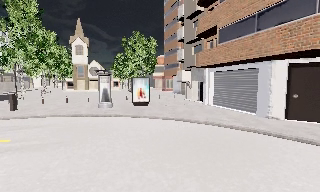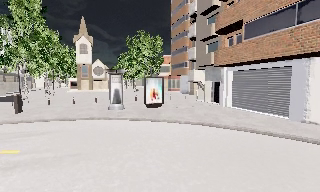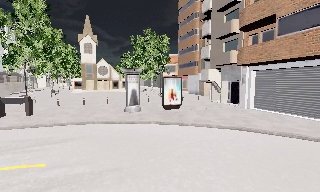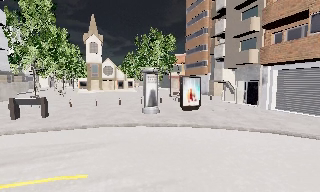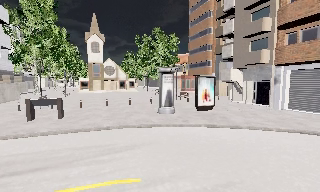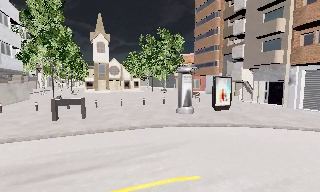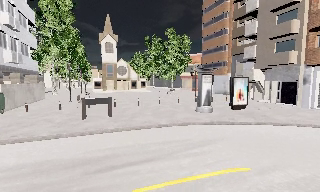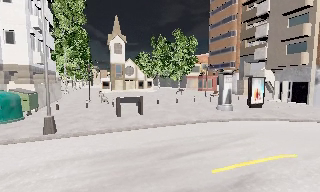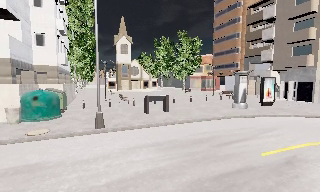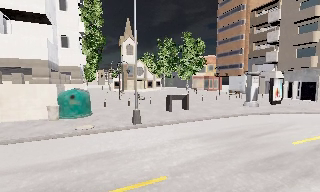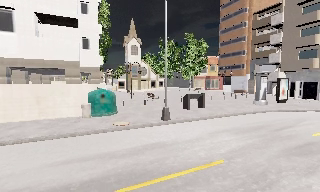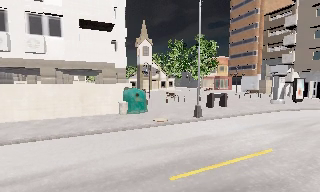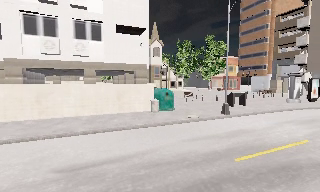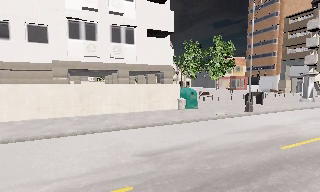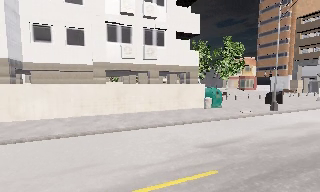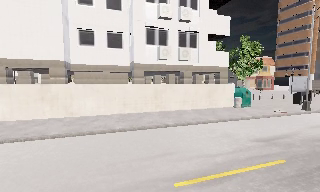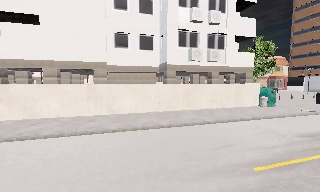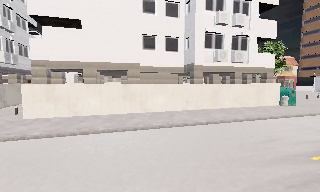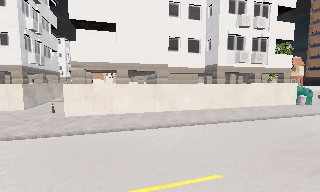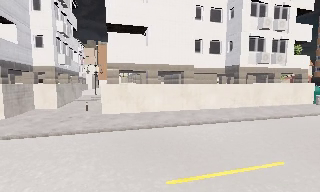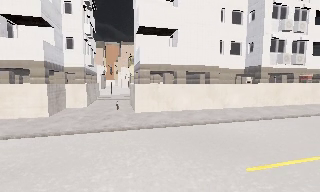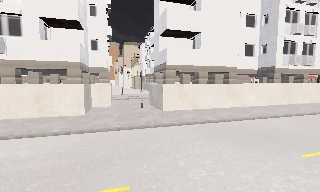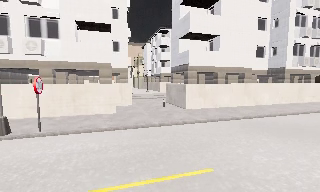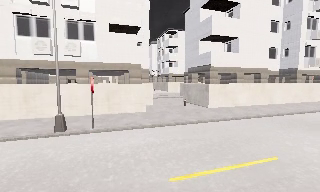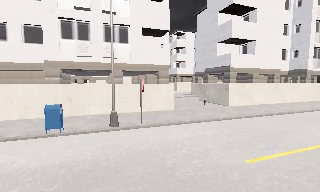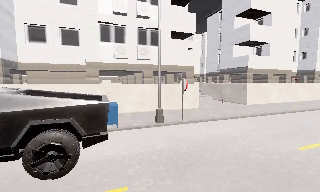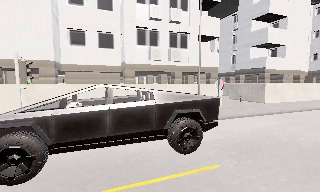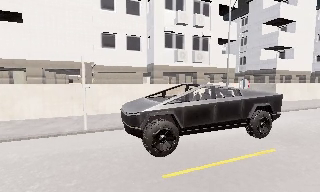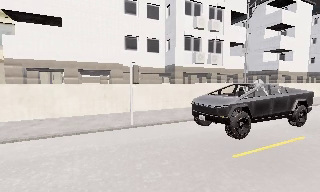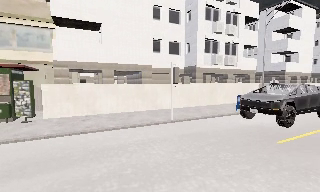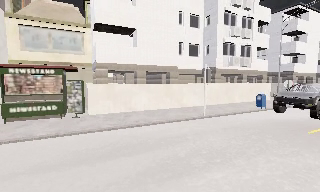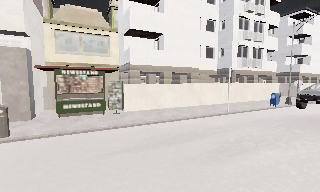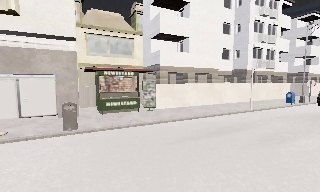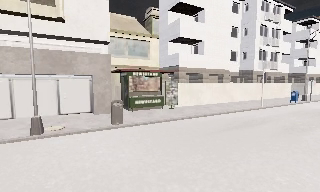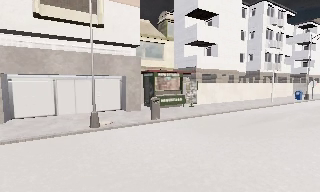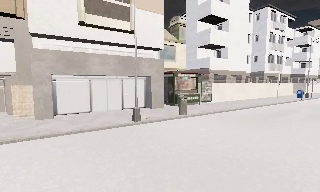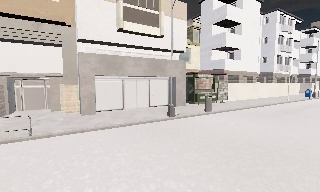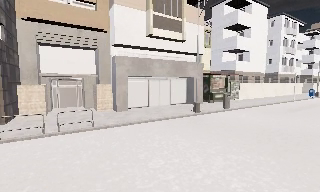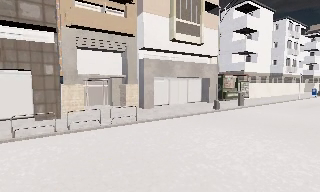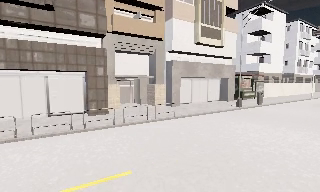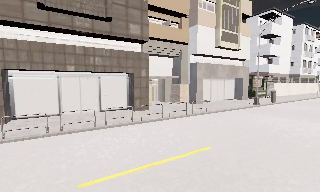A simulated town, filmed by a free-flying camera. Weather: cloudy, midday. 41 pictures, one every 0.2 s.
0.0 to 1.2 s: The camera travels to its left, about 8 m, so close, fixed things drift to the right.
1.2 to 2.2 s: The camera travels to its left and backward, about 10 m, so close, fixed things drift to the right.
2.2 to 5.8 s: The camera travels to its left, about 40 m, so close, fixed things drift to the right.
5.8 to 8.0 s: The camera travels to its left and backward, about 25 m, so close, fixed things drift to the right.
The film runs backward here.
